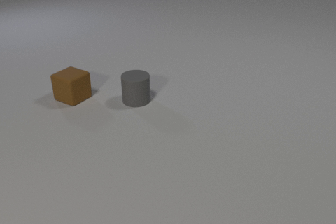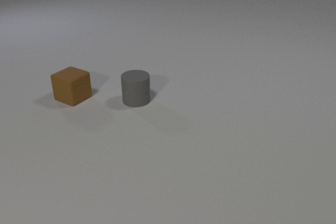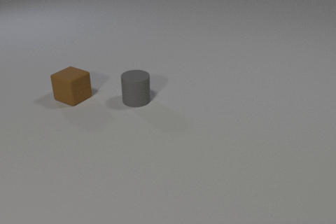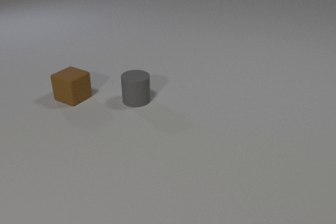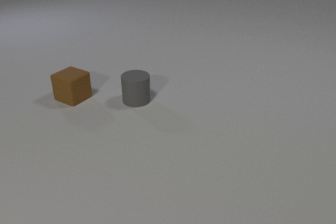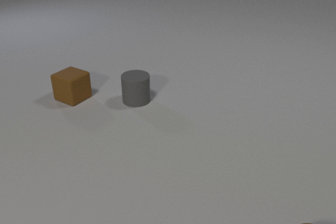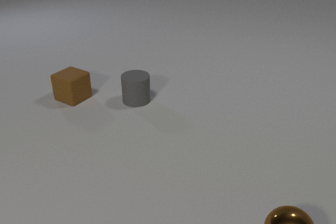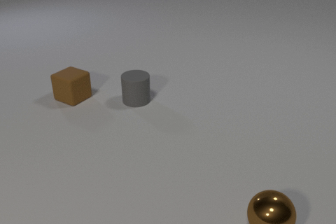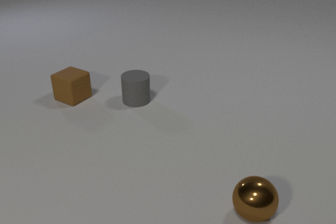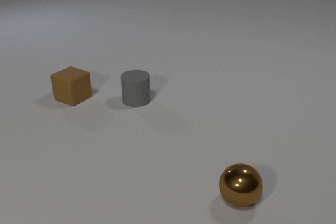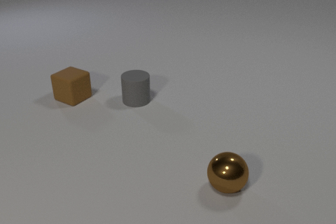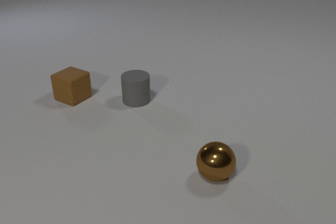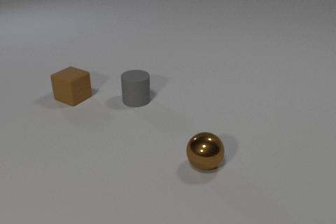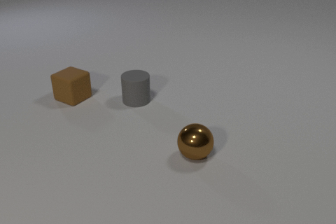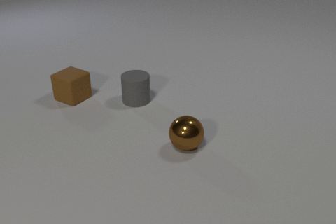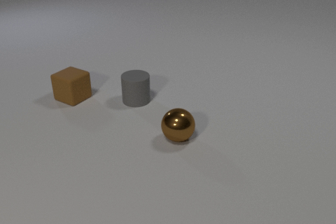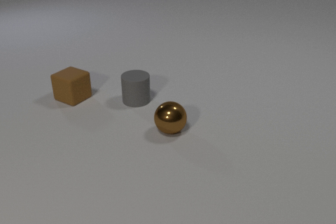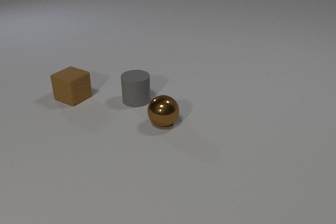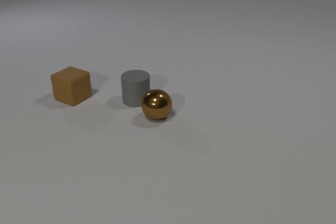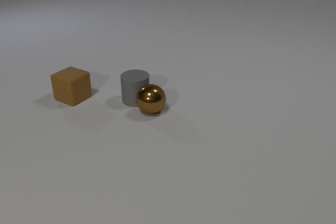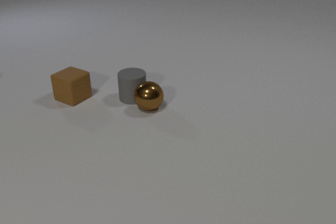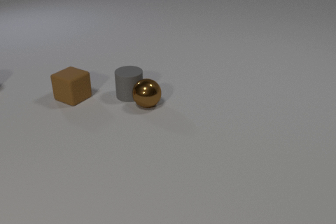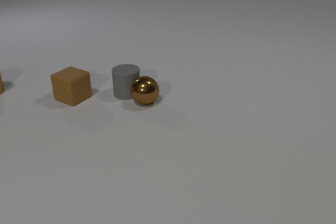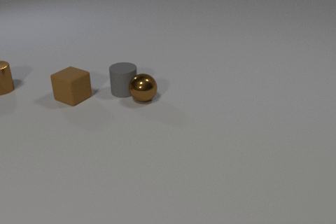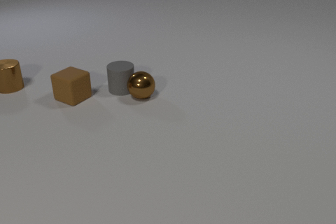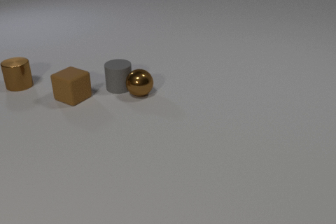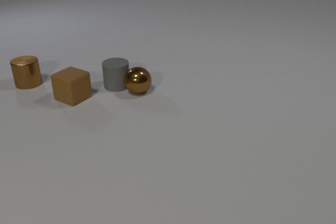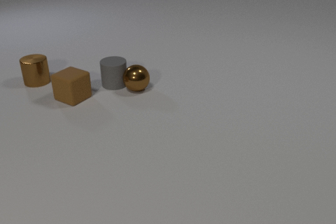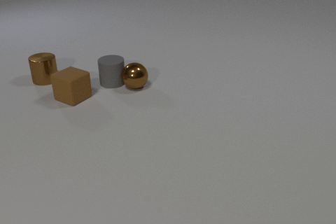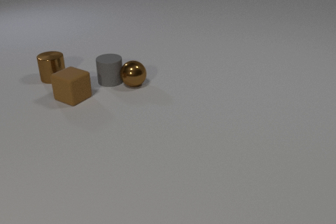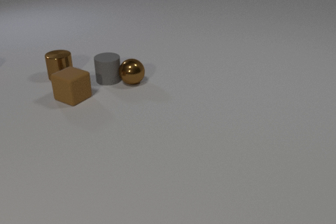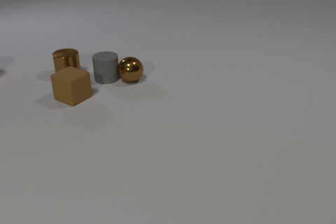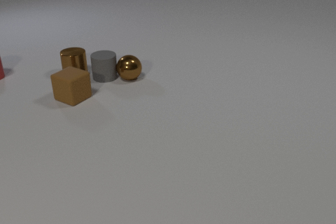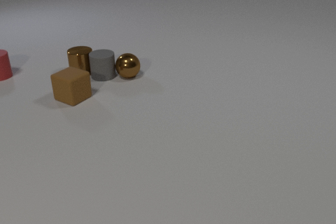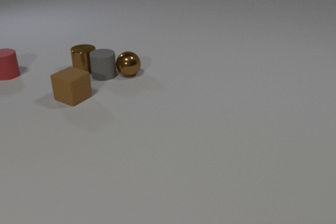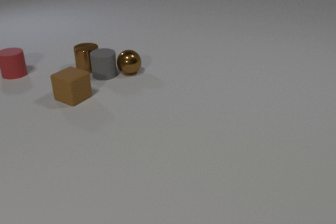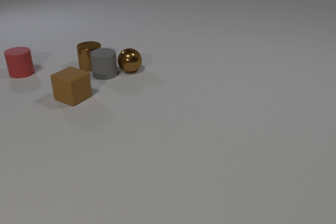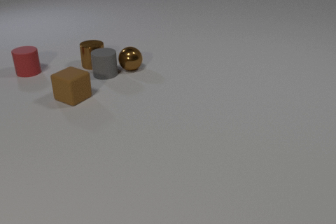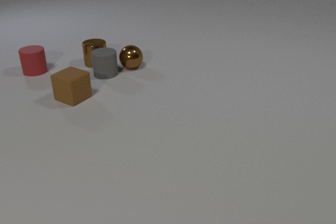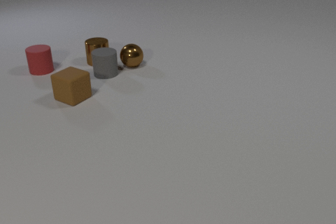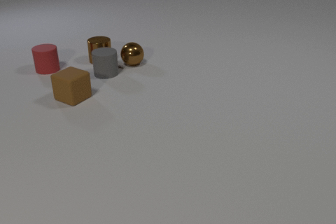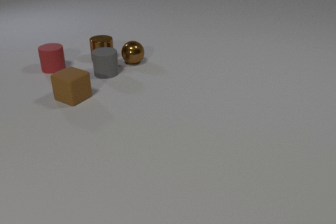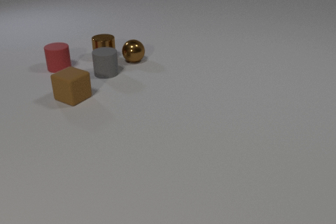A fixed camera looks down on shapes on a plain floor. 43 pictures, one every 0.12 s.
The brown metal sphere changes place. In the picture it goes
away from the camera.
0.00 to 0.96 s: The brown metal sphere comes in at the bottom edge, rolls to the left and away from the camera.
0.96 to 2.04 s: The brown metal sphere rolls away from the camera and to the left.
2.04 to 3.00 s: The brown metal sphere rolls away from the camera. The gray rubber cylinder slides away from the camera and to the left. The brown metal cylinder comes in at the left edge, slides to the right. The brown metal sphere and the gray rubber cylinder collide.
3.00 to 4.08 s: The brown metal sphere rolls away from the camera. The gray rubber cylinder slides away from the camera and to the left. The brown metal cylinder slides to the right. The red rubber cylinder comes in at the left edge, slides to the right. The gray rubber cylinder and the brown metal cylinder collide.
4.08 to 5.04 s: The brown metal sphere rolls away from the camera. The brown metal cylinder slides away from the camera and to the right. The red rubber cylinder slides to the right.
What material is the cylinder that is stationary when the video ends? rubber.
How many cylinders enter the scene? 2.
How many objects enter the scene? 3.
